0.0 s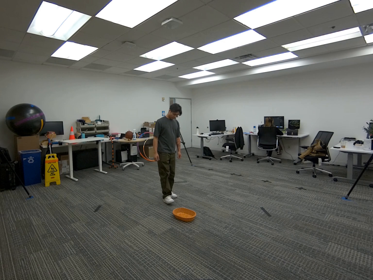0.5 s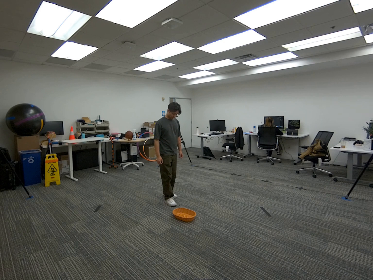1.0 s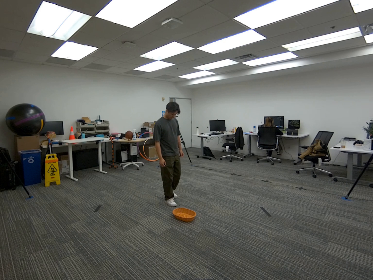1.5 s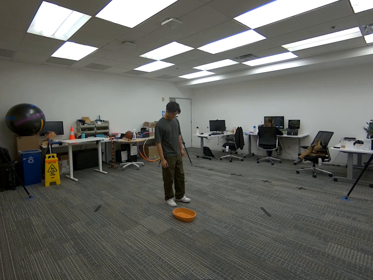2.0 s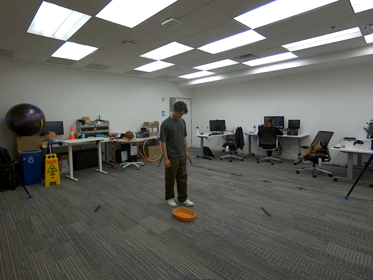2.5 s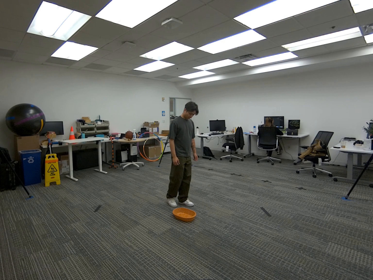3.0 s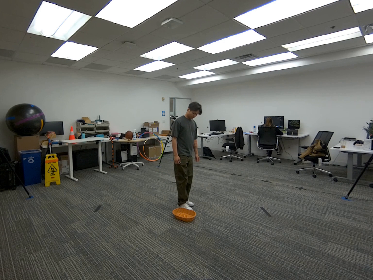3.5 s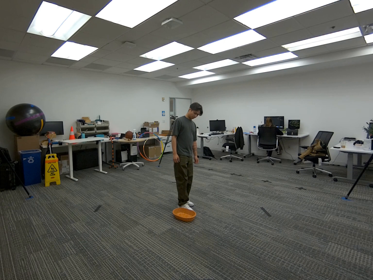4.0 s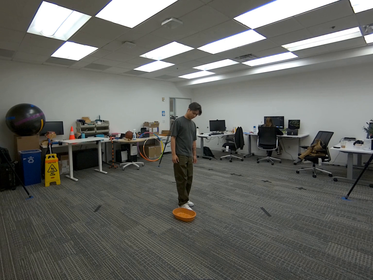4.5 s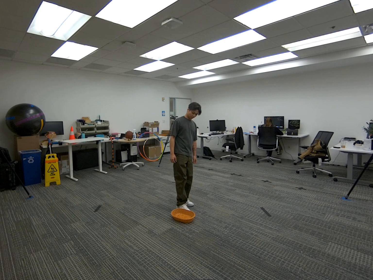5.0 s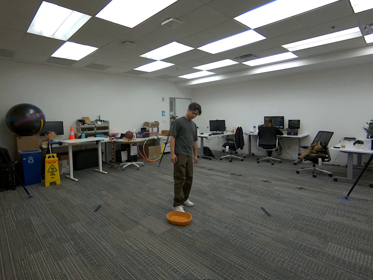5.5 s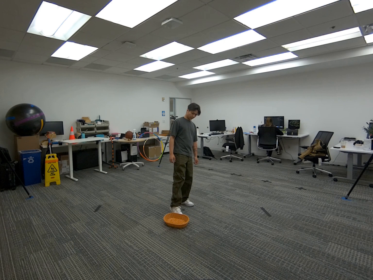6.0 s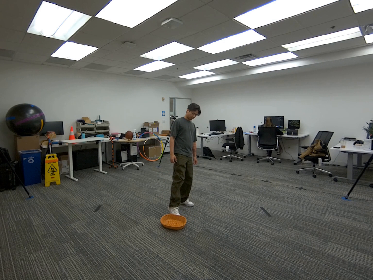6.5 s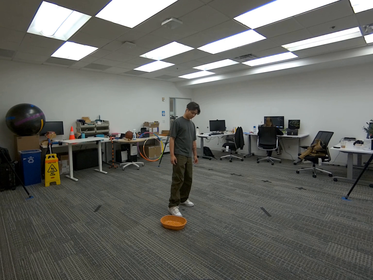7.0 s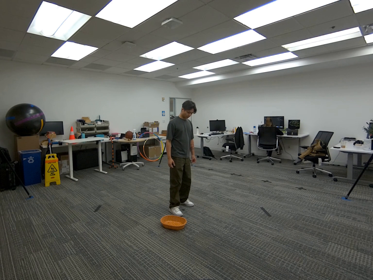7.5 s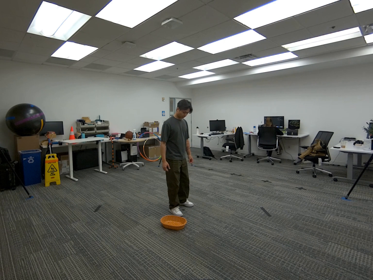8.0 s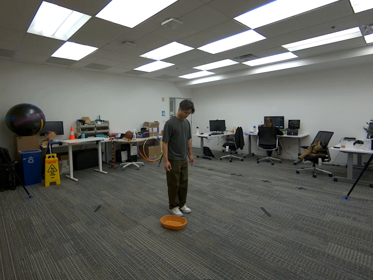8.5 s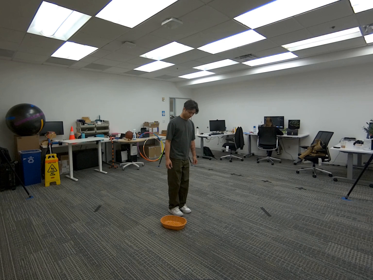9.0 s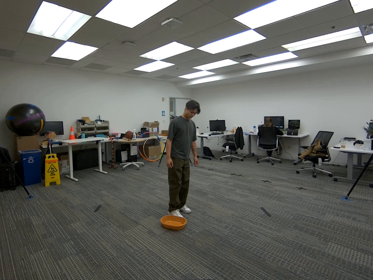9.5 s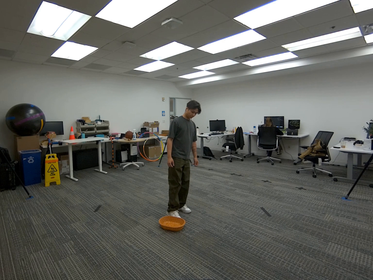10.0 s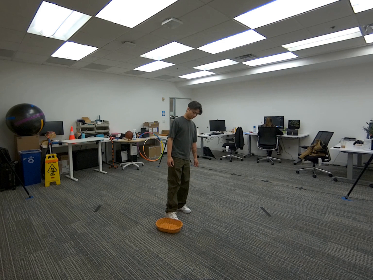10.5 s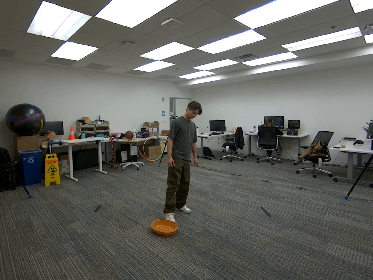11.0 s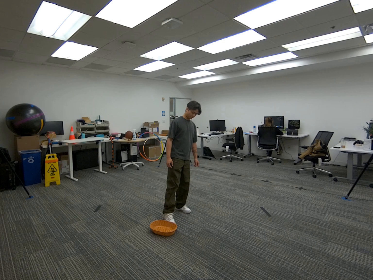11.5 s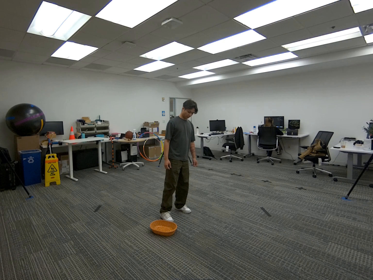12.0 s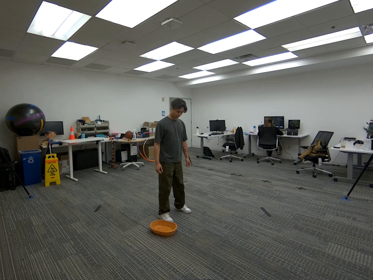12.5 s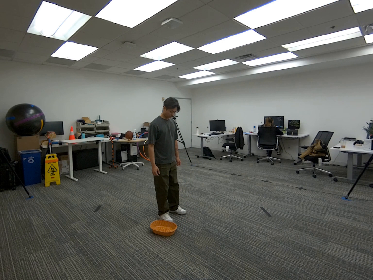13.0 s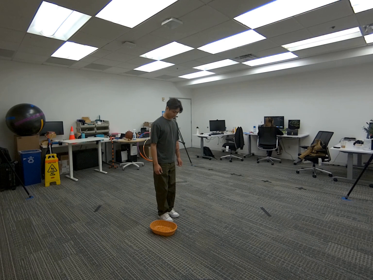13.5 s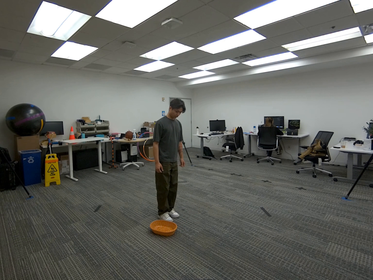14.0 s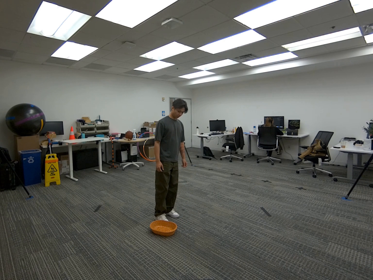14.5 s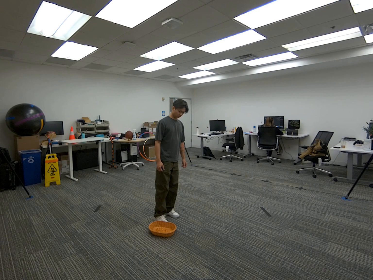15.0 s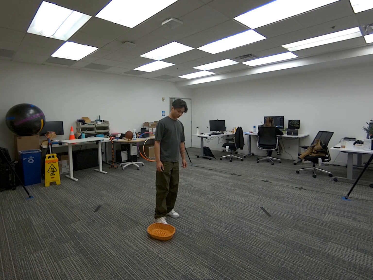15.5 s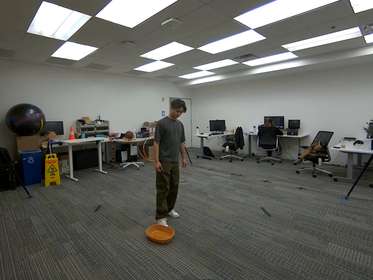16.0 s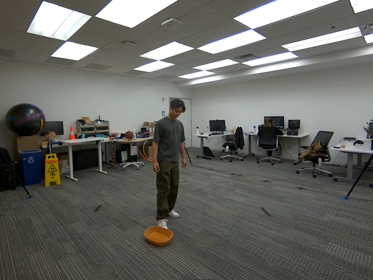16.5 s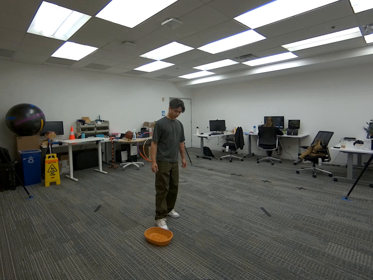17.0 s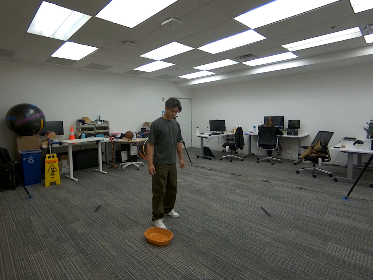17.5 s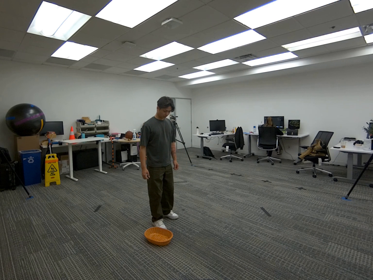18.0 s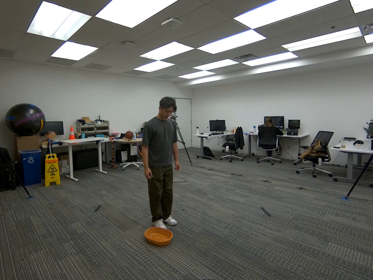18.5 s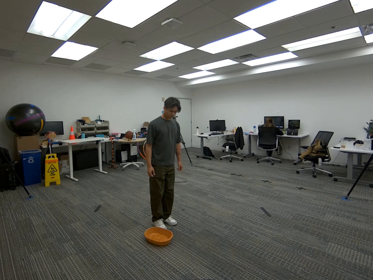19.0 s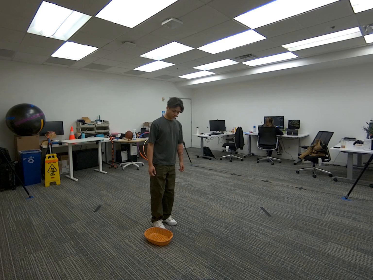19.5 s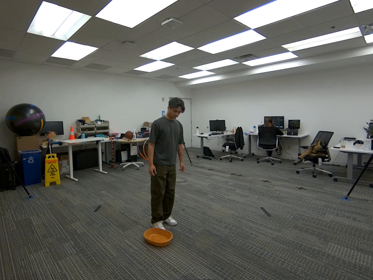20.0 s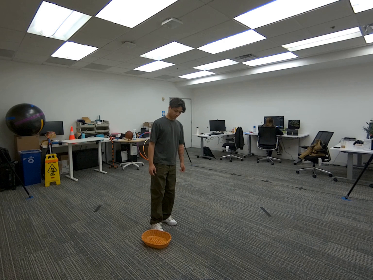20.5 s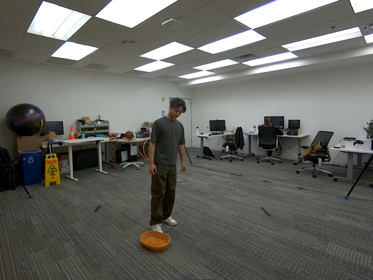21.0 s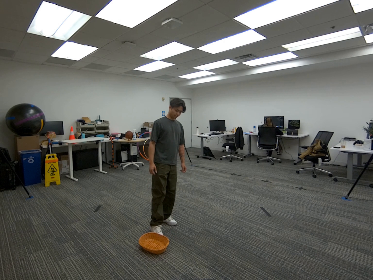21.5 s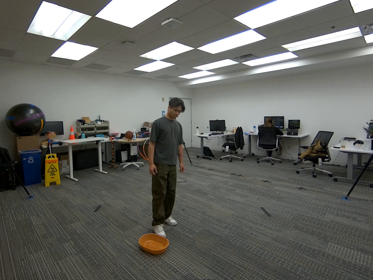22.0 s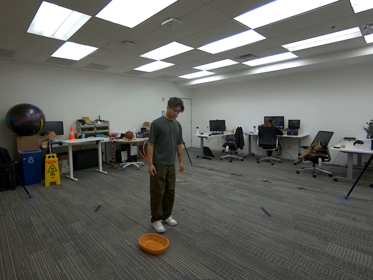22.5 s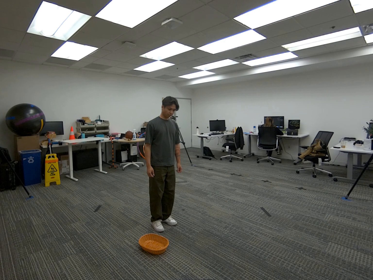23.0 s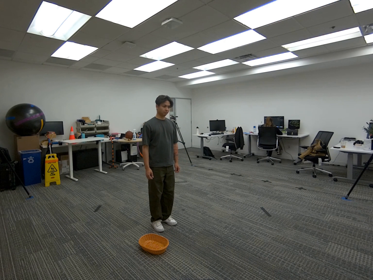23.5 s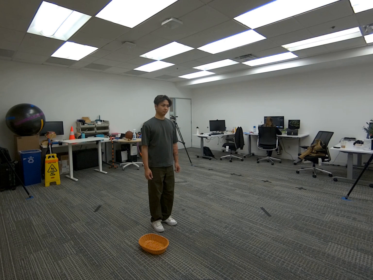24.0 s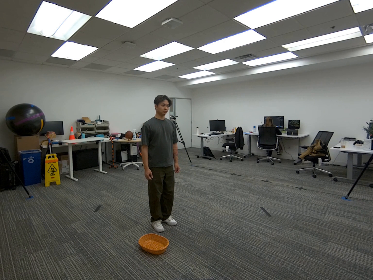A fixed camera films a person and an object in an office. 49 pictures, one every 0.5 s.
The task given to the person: Walk to the woven basket from the ground and use your right foot and push it to the side.
